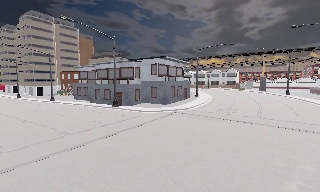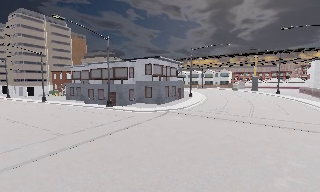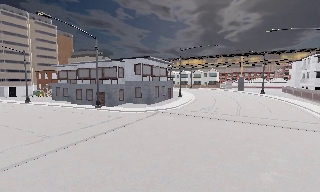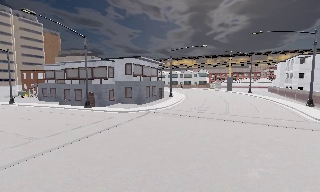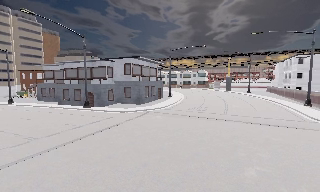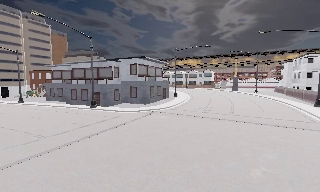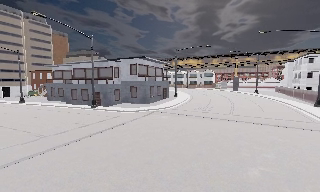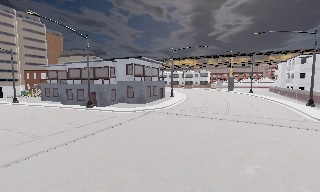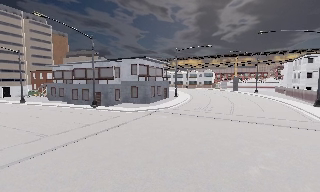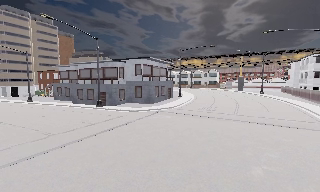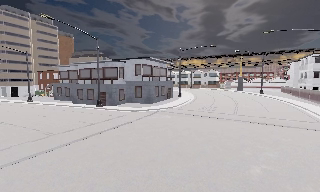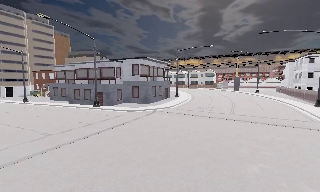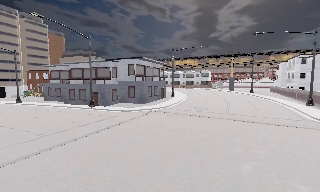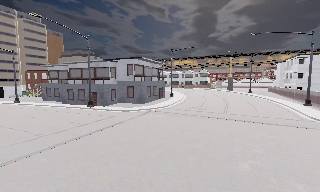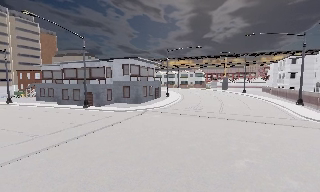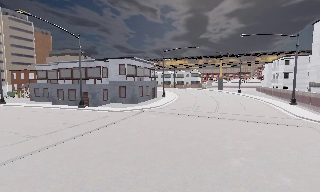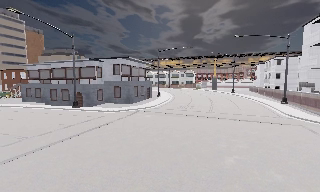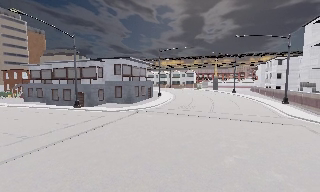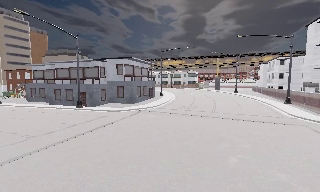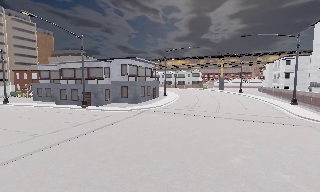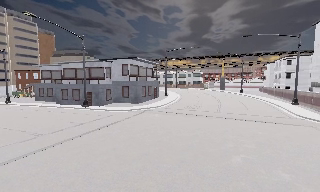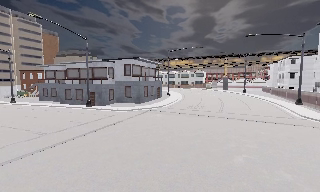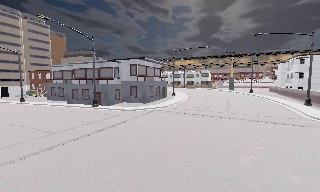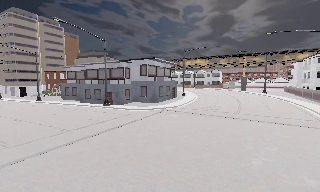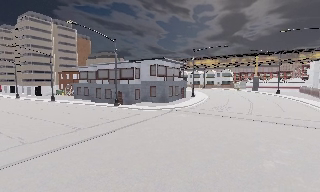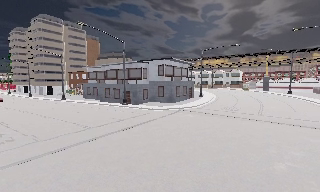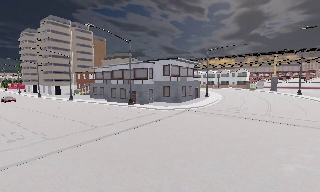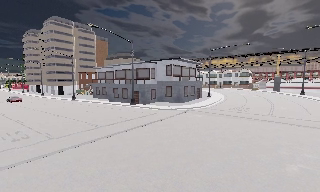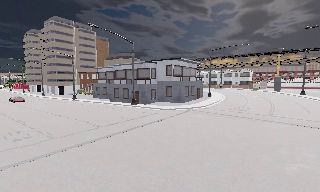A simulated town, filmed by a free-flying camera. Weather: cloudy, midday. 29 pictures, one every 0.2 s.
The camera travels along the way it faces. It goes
backward.
0.0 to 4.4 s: The camera travels backward, about 1.5 m, so what stands in front gets smaller.
4.4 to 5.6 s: The camera swings to its left by about 10 degrees, and the scene slides to the right.
The film runs backward here.
